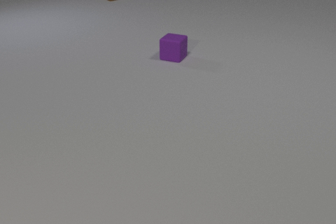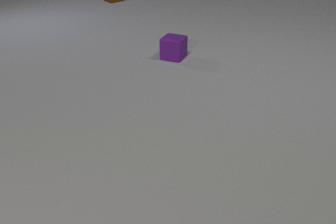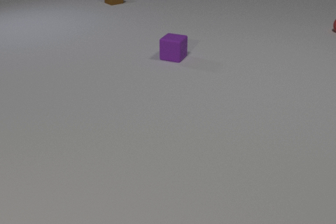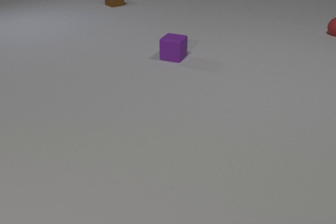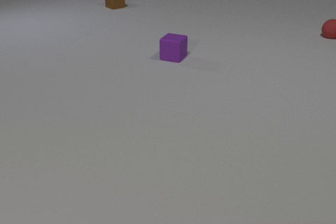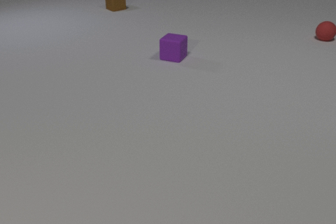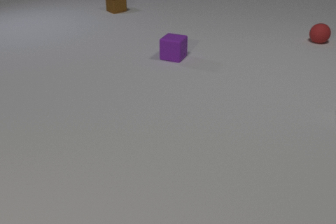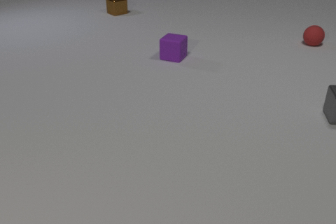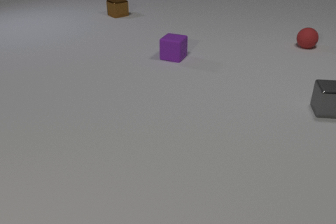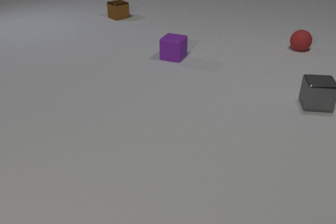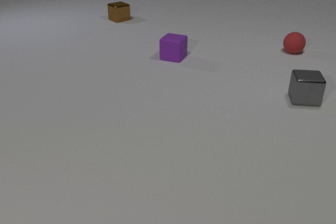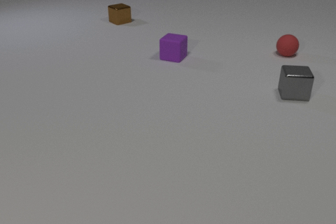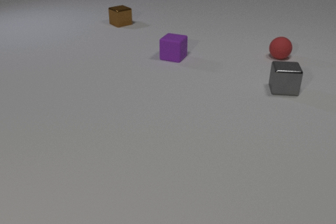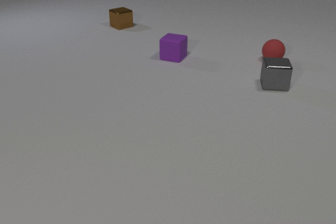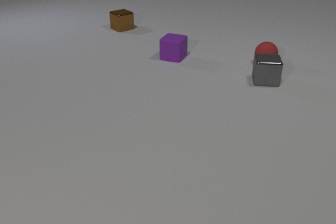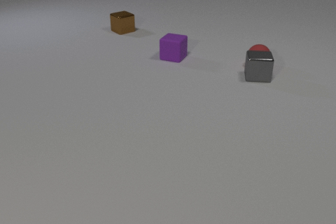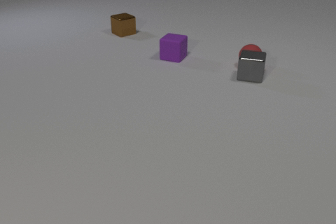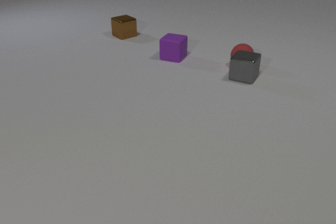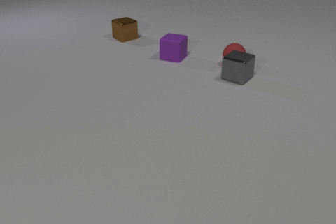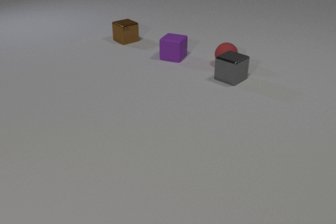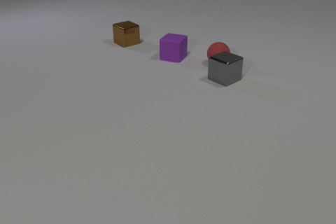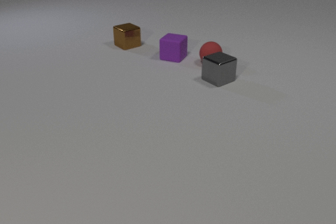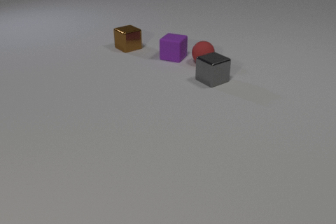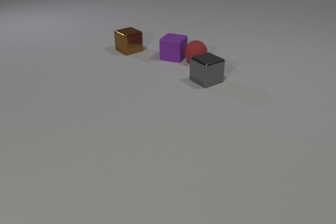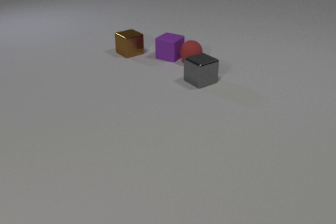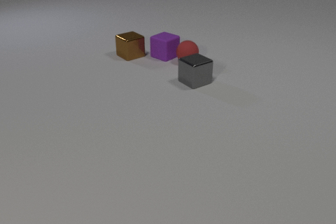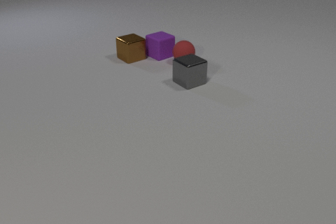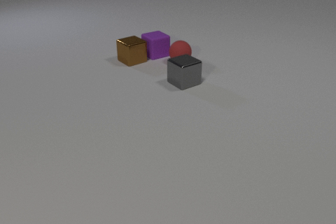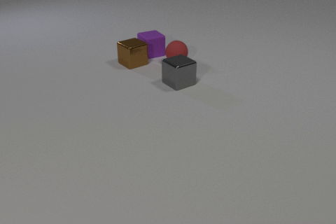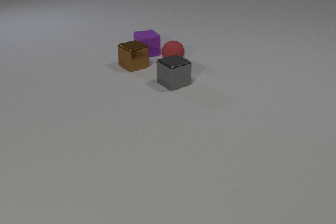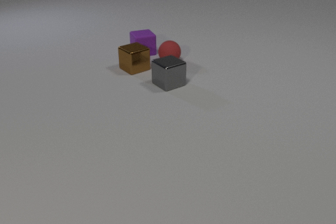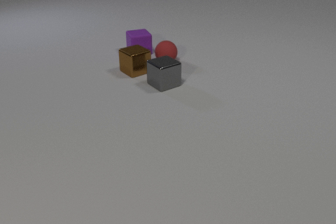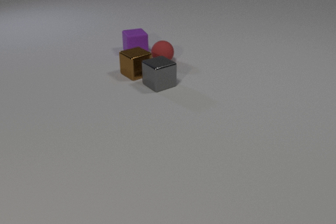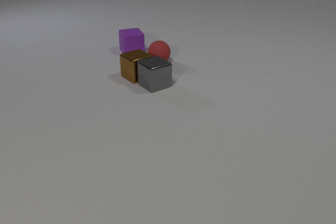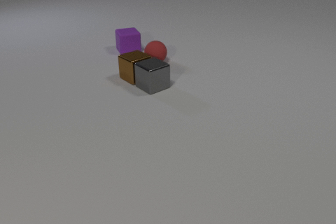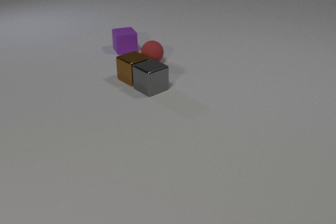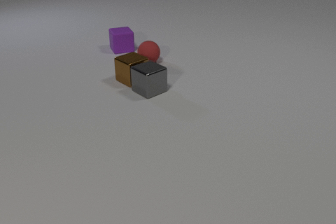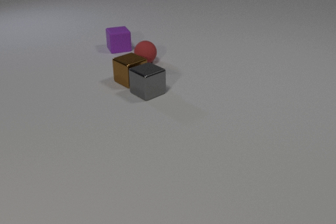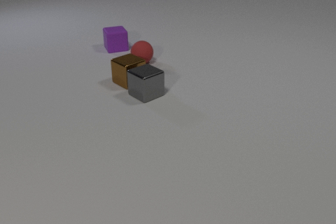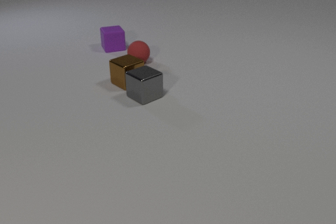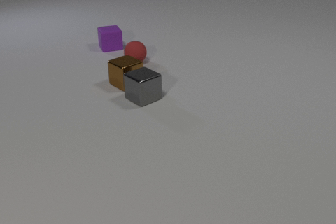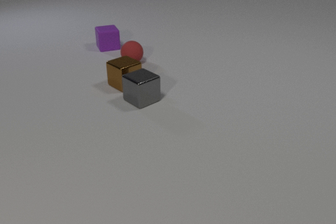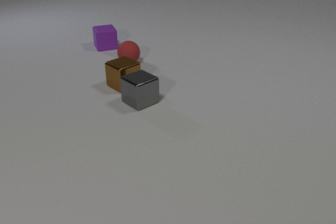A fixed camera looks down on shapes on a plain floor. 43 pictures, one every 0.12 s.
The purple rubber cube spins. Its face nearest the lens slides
to the left.
The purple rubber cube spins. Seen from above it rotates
clockwise.
0.00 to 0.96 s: The gray metal cube comes in at the right edge, slides to the left and away from the camera. The red rubber sphere comes in at the right edge, rolls toward the camera and to the left. The brown metal cube slides toward the camera.
0.96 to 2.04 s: The gray metal cube slides to the left and away from the camera, spins so that its near face slides to the left, clockwise seen from above. The red rubber sphere rolls toward the camera and to the left. The brown metal cube slides toward the camera. The gray metal cube and the red rubber sphere collide.
2.04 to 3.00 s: The gray metal cube slides to the left, spins so that its near face slides to the left, clockwise seen from above. The red rubber sphere rolls to the left. The brown metal cube slides toward the camera. The purple rubber cube slides to the left. The red rubber sphere and the purple rubber cube collide.
3.00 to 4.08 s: The gray metal cube slides to the left. The red rubber sphere rolls to the left. The brown metal cube slides toward the camera. The purple rubber cube slides to the left and away from the camera, spins clockwise seen from above by about 30 degrees, its near face sliding to the left. The gray metal cube and the brown metal cube collide.
4.08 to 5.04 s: The gray metal cube slides toward the camera. The red rubber sphere rolls to the left. The brown metal cube slides toward the camera and to the left. The purple rubber cube slides to the left and away from the camera.
What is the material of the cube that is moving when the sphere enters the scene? metal.
How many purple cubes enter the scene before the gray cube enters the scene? 0.
How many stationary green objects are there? 0.
